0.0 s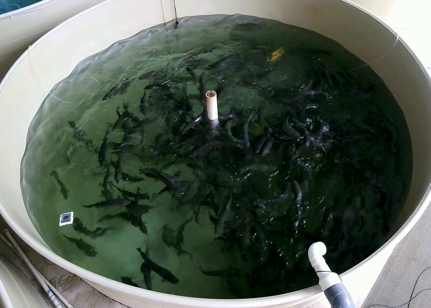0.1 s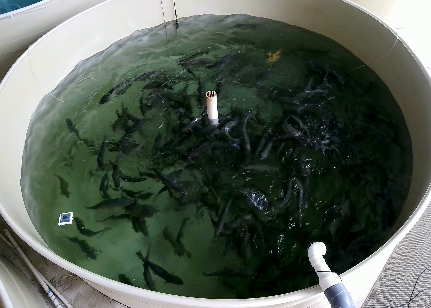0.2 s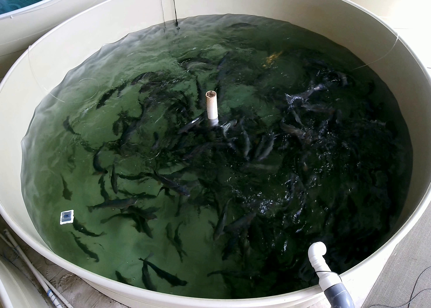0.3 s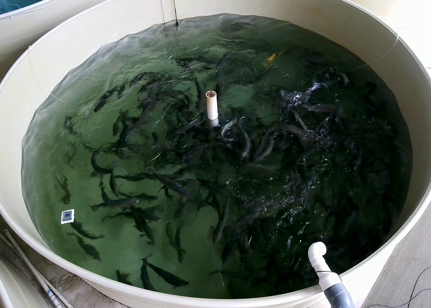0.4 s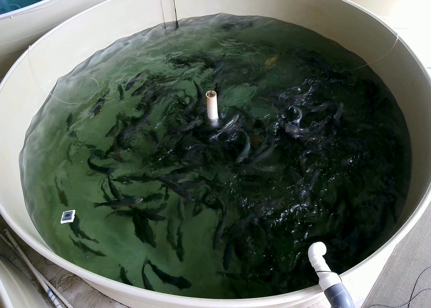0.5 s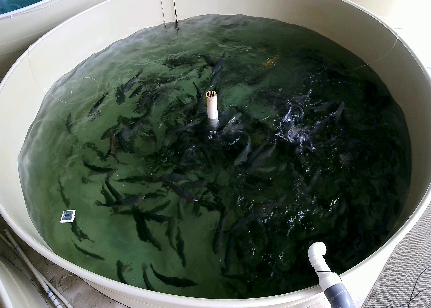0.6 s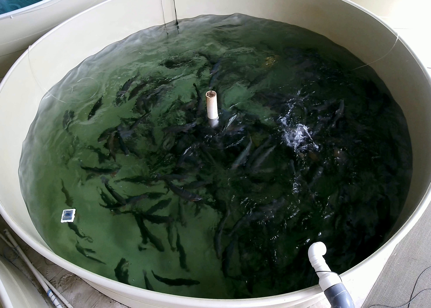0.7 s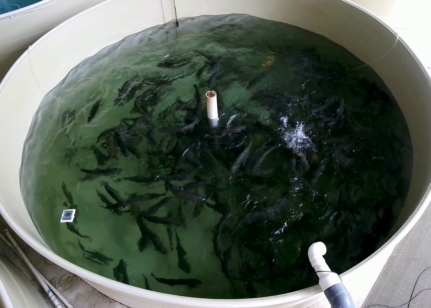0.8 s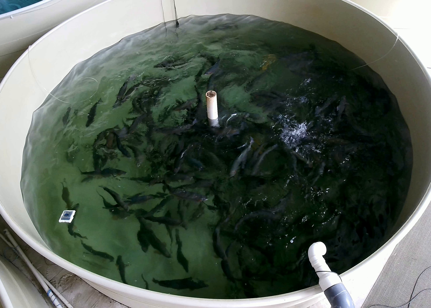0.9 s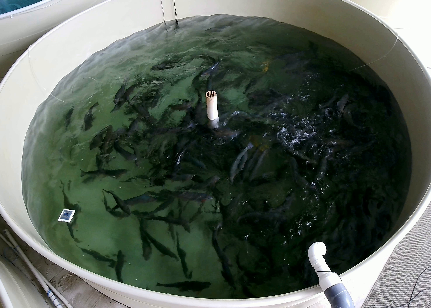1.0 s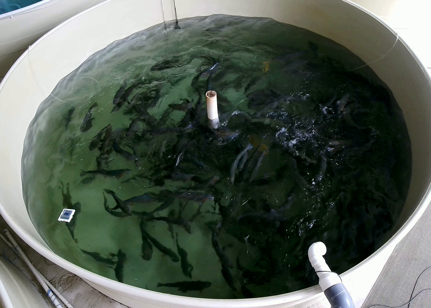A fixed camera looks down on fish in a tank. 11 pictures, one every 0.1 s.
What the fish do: Weak feeding.
